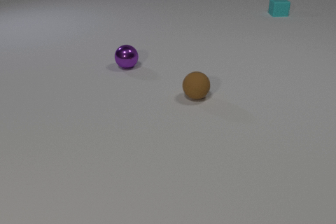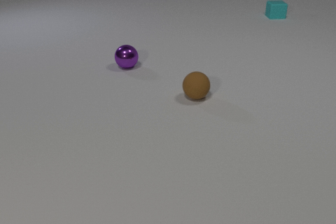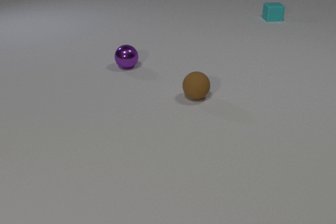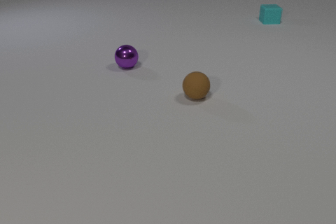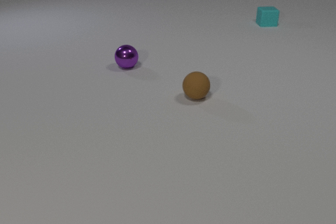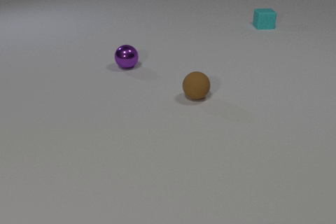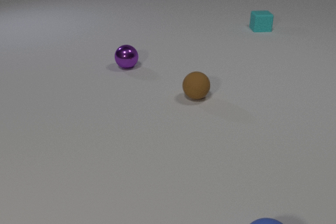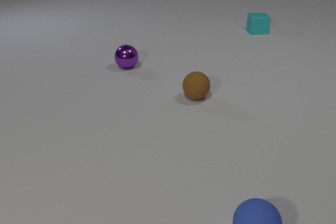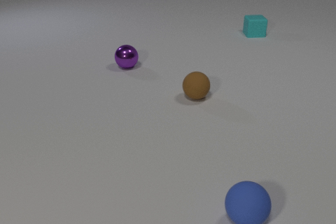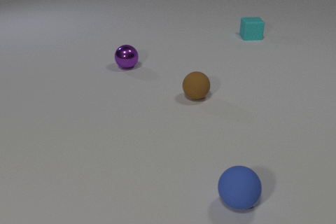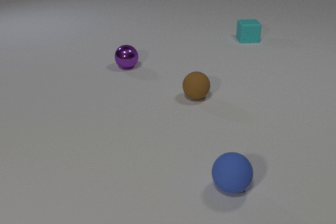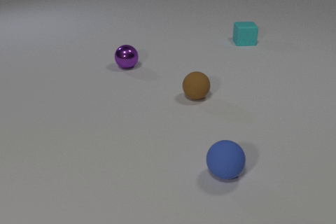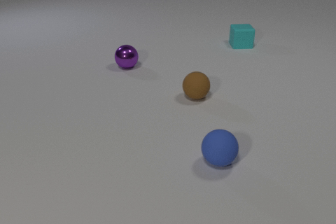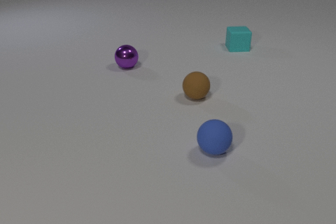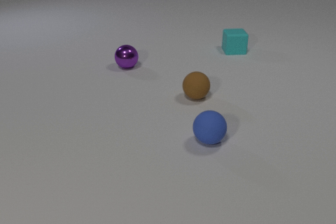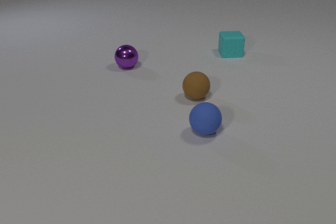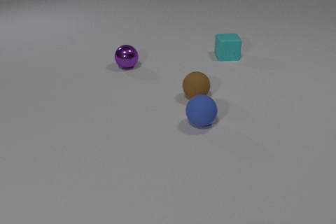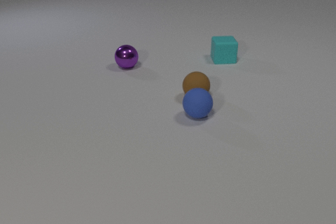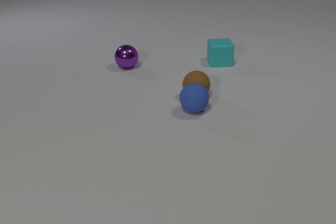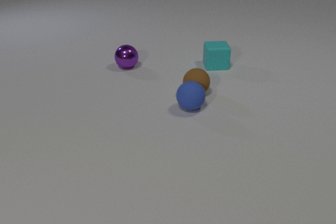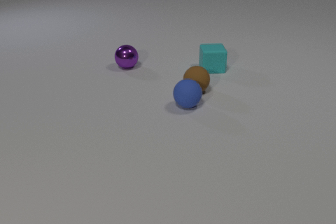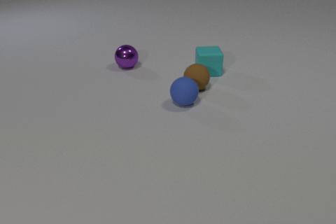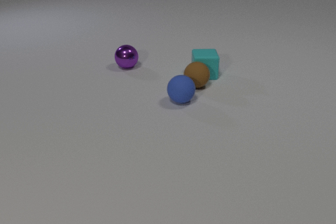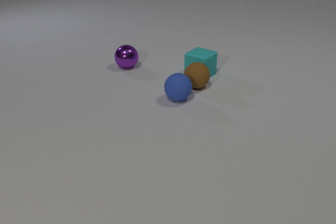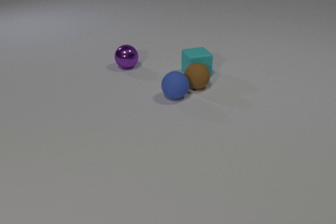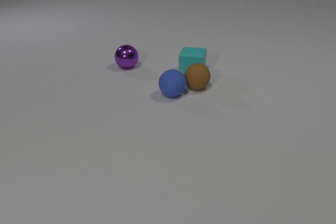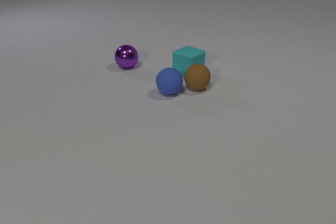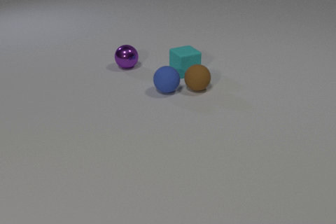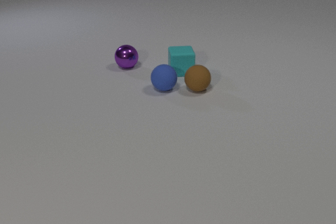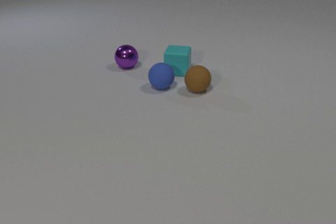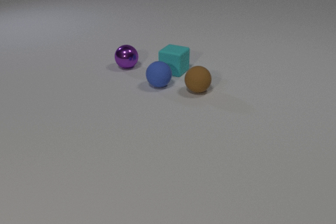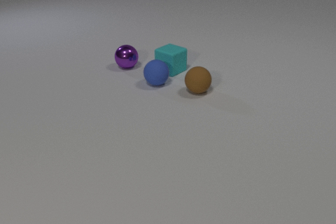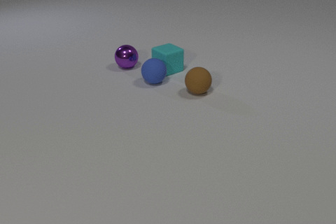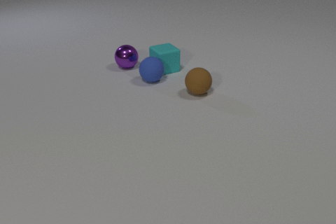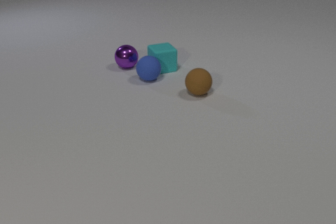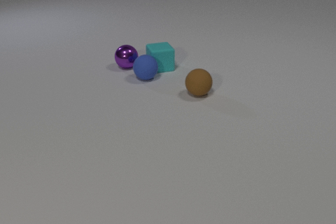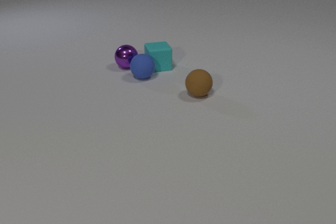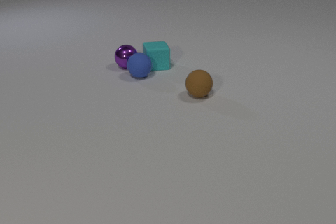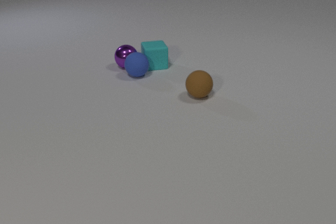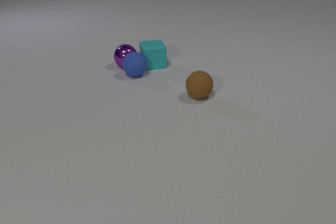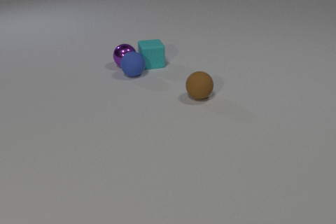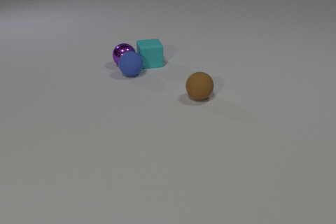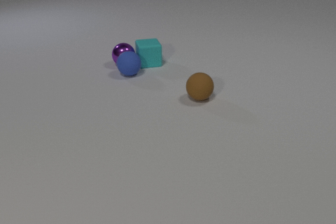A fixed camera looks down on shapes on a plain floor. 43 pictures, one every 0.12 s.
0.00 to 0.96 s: The blue rubber sphere comes in at the bottom edge, rolls away from the camera and to the left. The cyan rubber cube slides toward the camera.
0.96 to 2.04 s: The blue rubber sphere rolls away from the camera. The cyan rubber cube slides toward the camera.
2.04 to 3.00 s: The blue rubber sphere rolls away from the camera and to the left. The brown rubber sphere rolls away from the camera. The cyan rubber cube slides toward the camera and to the left. The blue rubber sphere and the brown rubber sphere collide. The brown rubber sphere and the cyan rubber cube collide.
3.00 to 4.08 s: The blue rubber sphere rolls away from the camera and to the left. The brown rubber sphere rolls toward the camera. The cyan rubber cube slides to the left. The blue rubber sphere and the cyan rubber cube collide.
4.08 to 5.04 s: The blue rubber sphere rolls to the left and away from the camera. The brown rubber sphere rolls toward the camera. The purple metal sphere rolls away from the camera. The cyan rubber cube slides away from the camera and to the left. The blue rubber sphere and the purple metal sphere collide.
What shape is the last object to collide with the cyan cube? sphere.
Are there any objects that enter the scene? yes.
How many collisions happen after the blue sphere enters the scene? 4.
